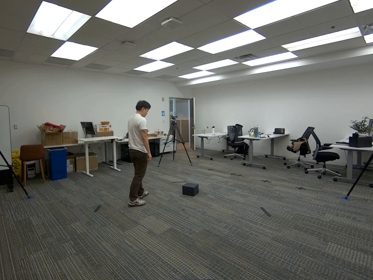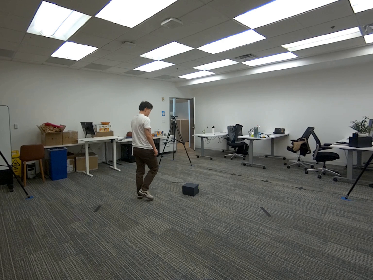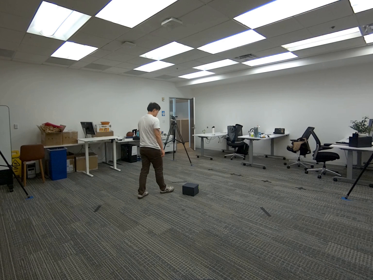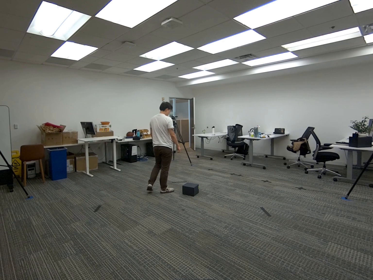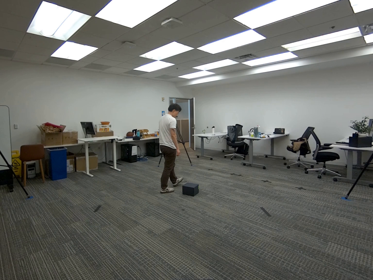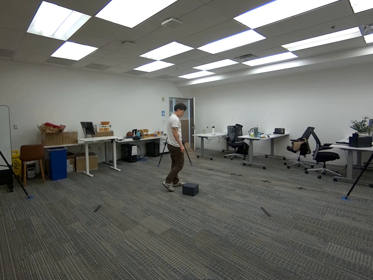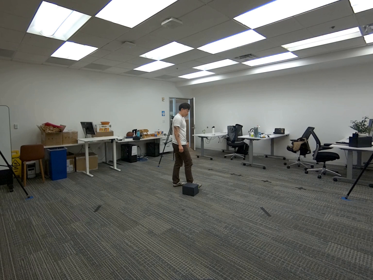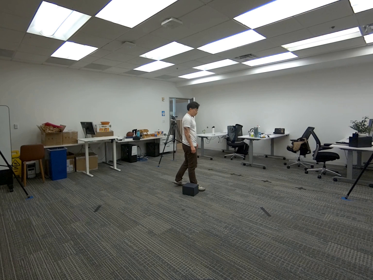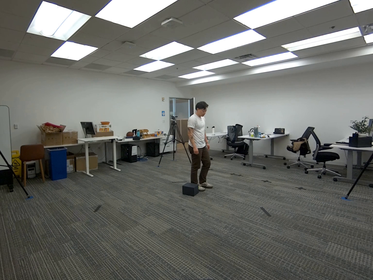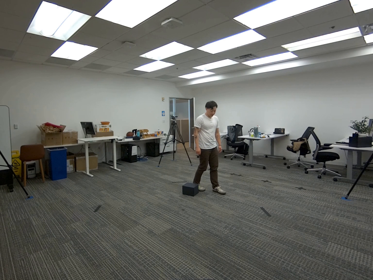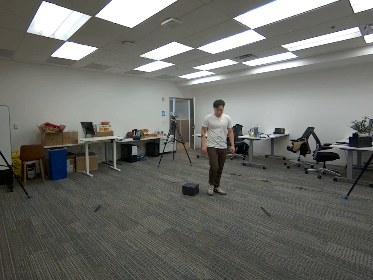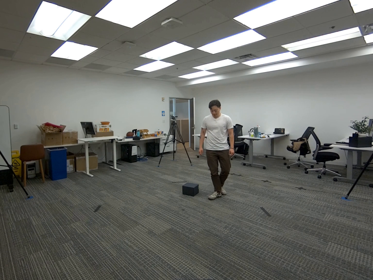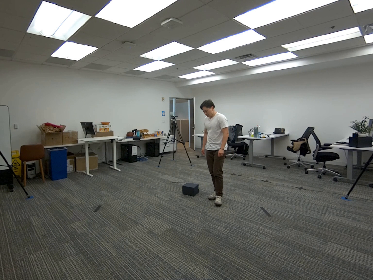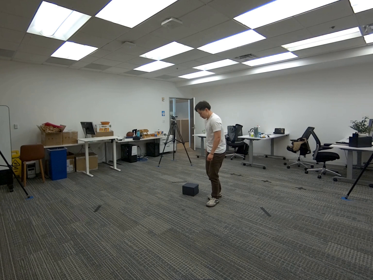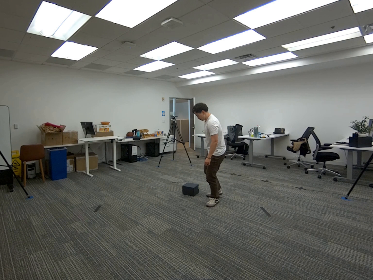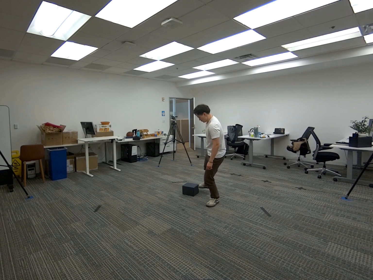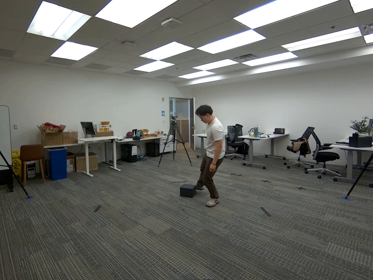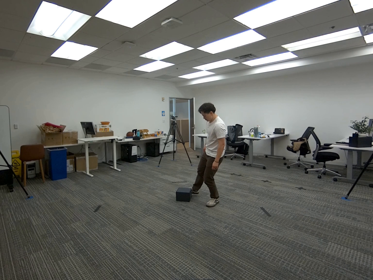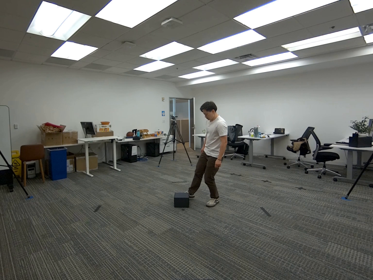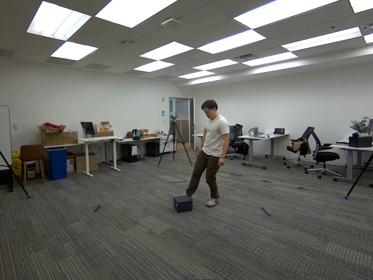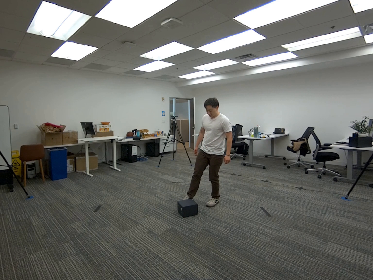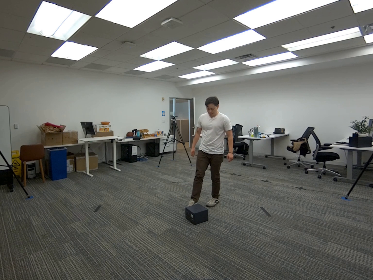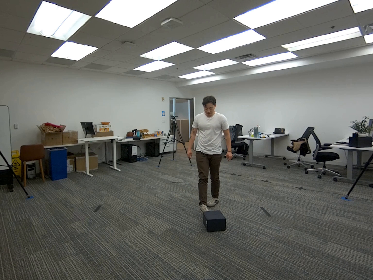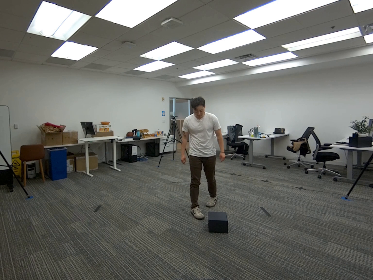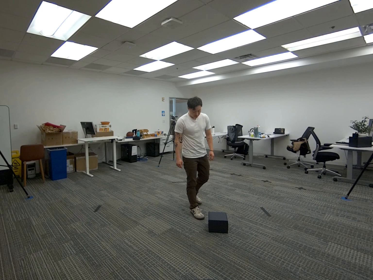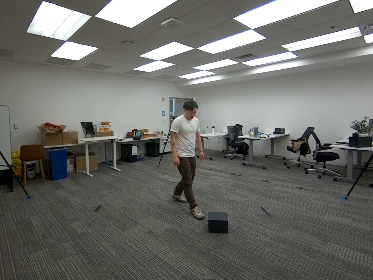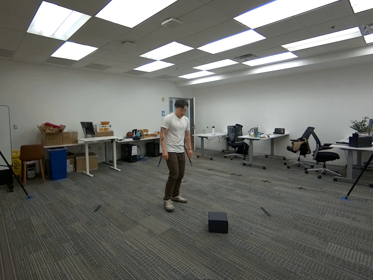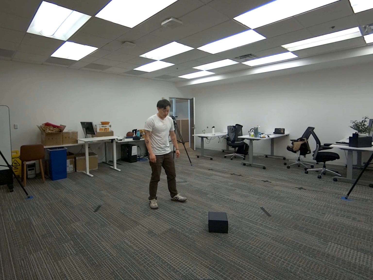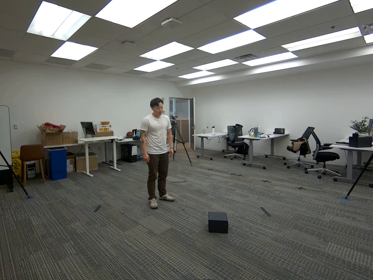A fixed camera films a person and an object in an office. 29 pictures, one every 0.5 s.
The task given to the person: Walk to the box and use your right leg to push the box aside.
